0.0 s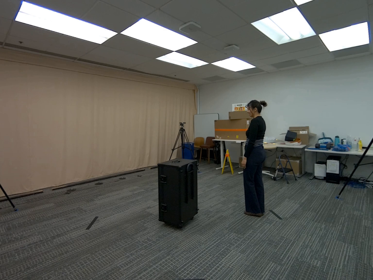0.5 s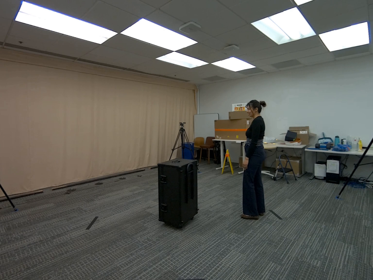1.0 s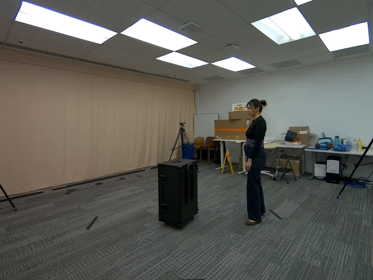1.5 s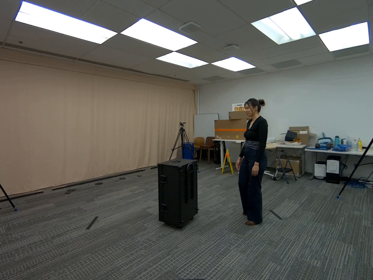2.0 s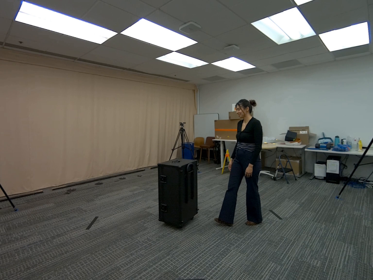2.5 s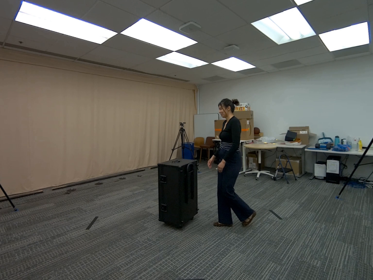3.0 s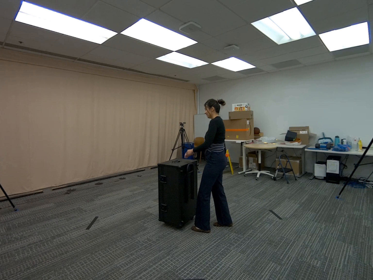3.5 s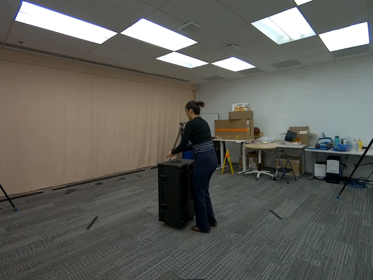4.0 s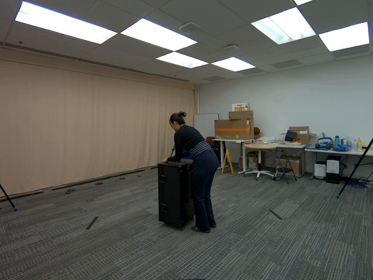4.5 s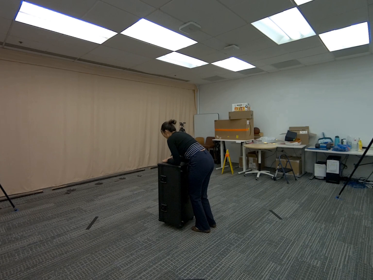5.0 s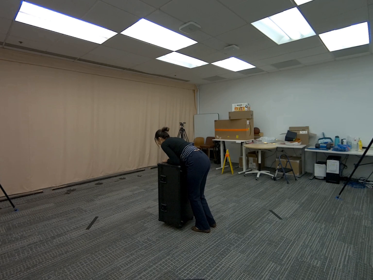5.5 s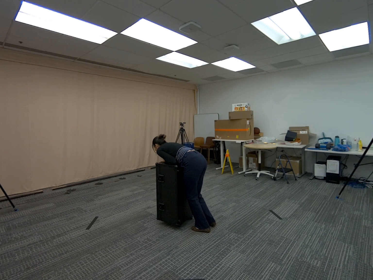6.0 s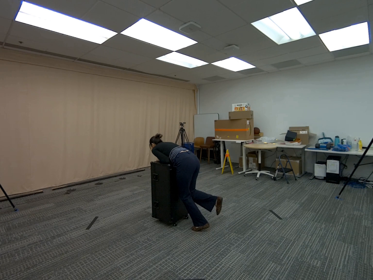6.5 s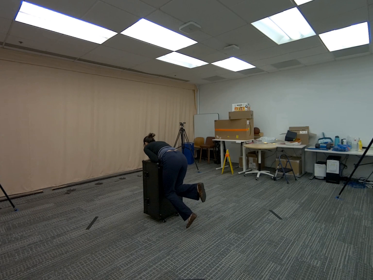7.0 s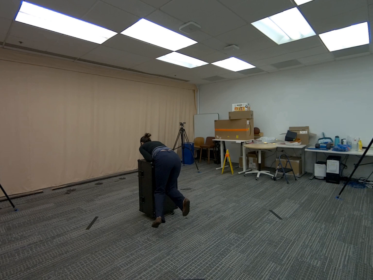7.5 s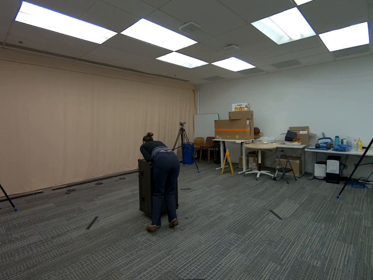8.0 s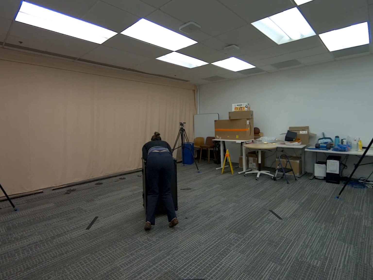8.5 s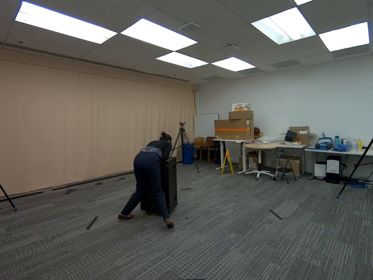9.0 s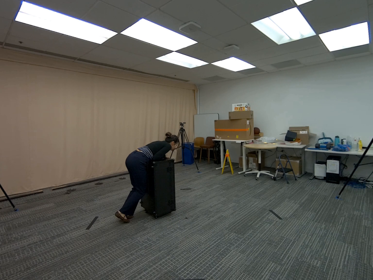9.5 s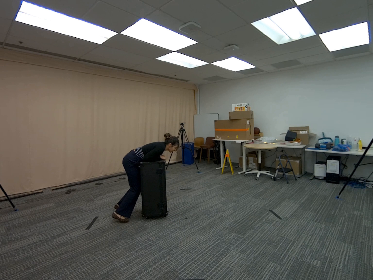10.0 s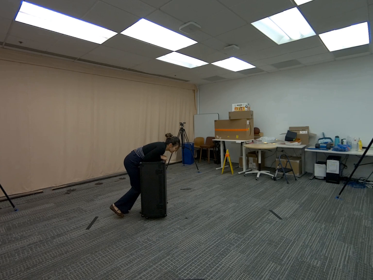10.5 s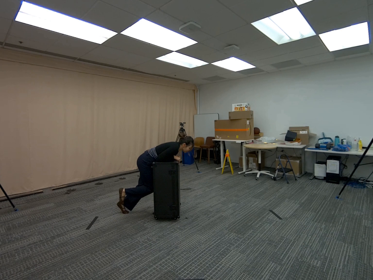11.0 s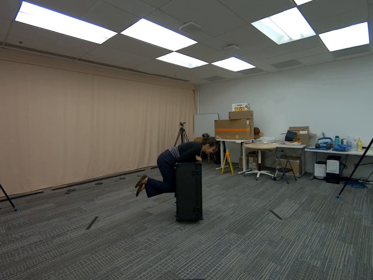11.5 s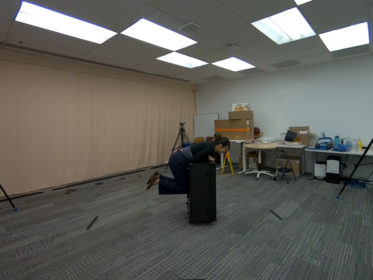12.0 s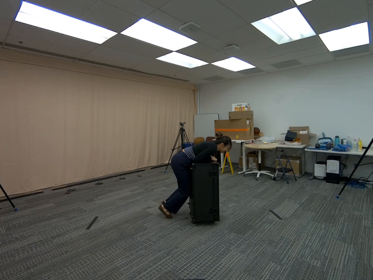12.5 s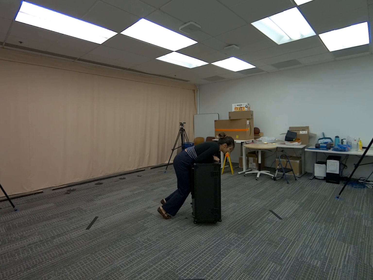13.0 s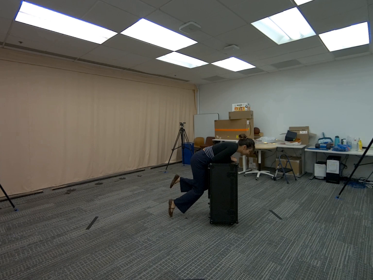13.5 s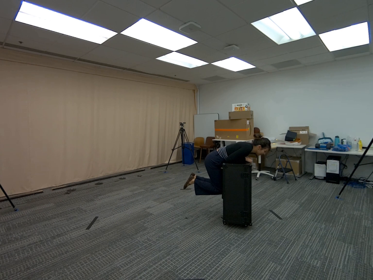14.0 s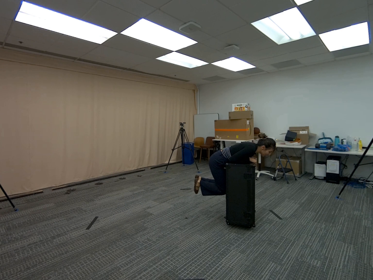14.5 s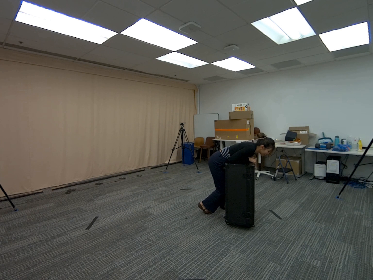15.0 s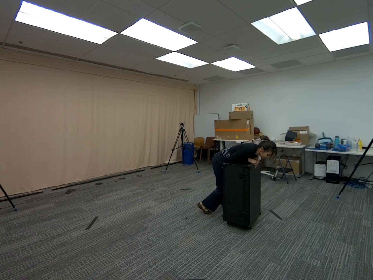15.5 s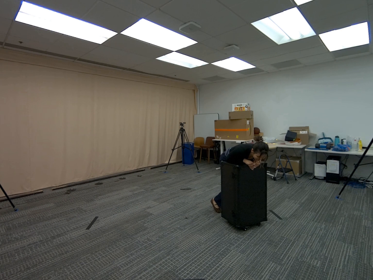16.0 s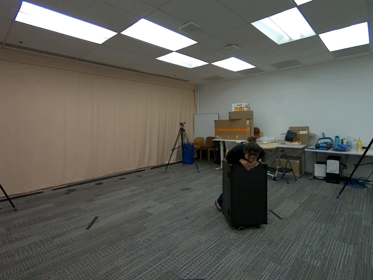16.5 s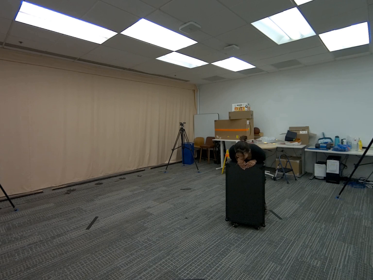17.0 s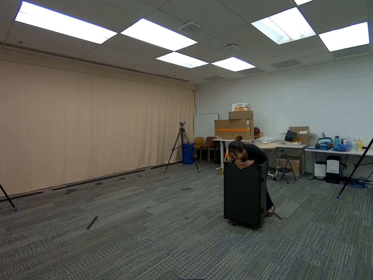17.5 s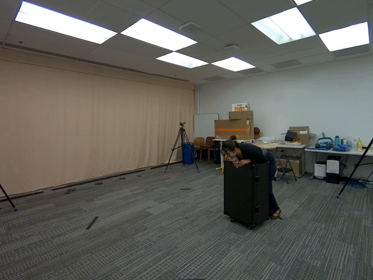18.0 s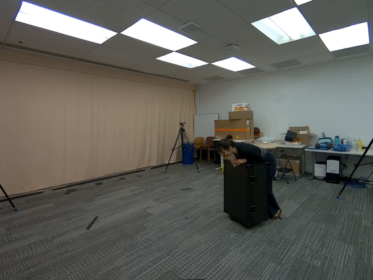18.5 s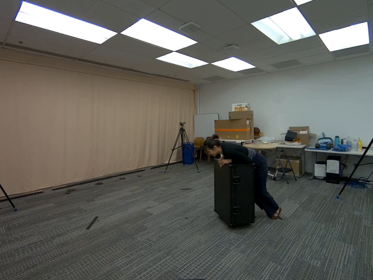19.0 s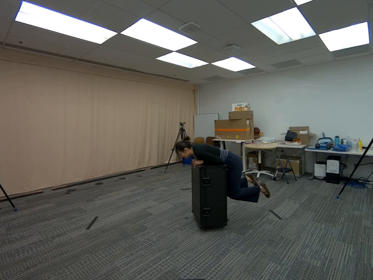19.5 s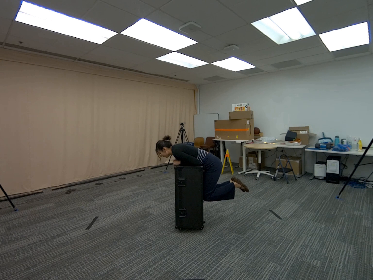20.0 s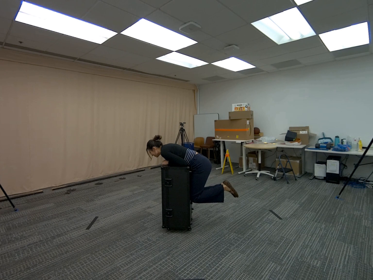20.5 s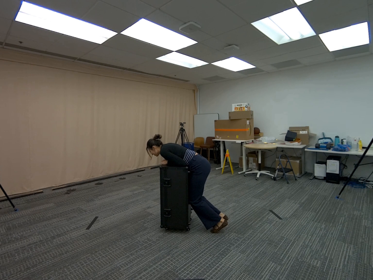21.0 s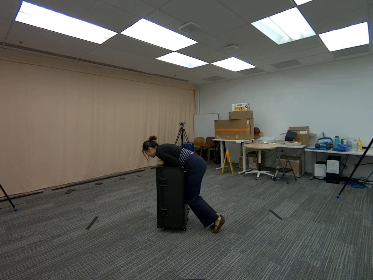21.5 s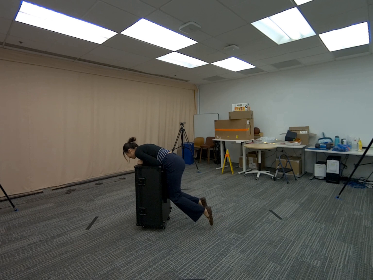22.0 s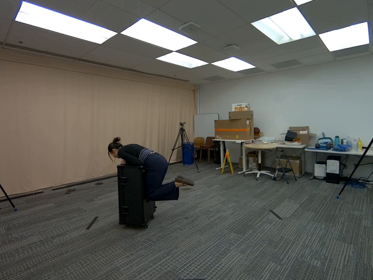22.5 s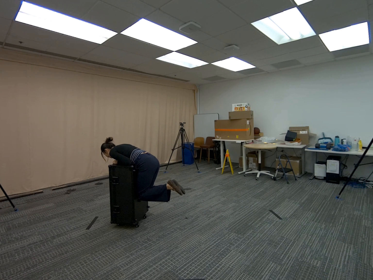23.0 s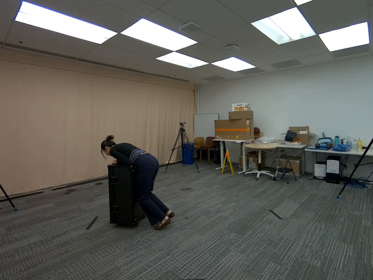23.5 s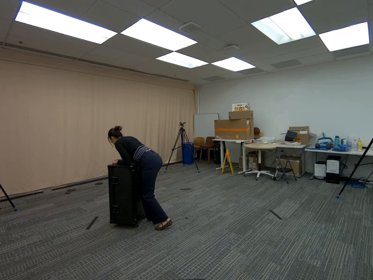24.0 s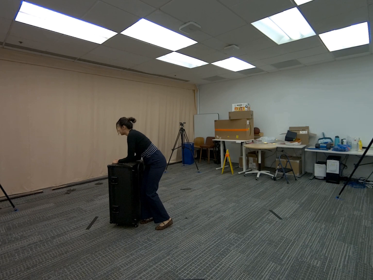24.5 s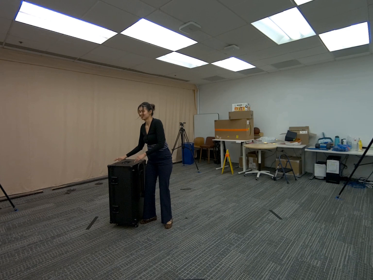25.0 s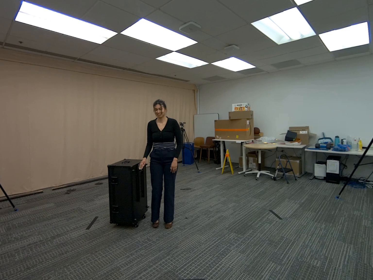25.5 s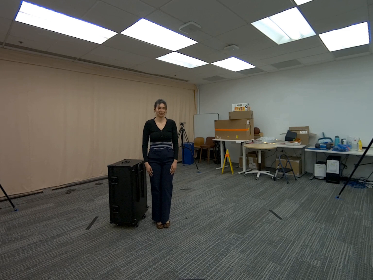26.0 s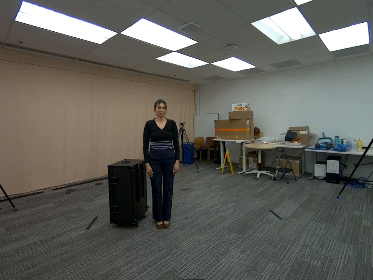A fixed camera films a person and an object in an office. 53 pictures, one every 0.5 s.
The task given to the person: Walk up to the box and place your hands and forearms on top to steady both yourself and the box. Then, using your feet, gently push your body forward. As the box begins to move, lift your feet off the ground and hold them in the air.
